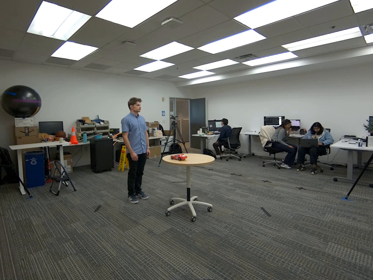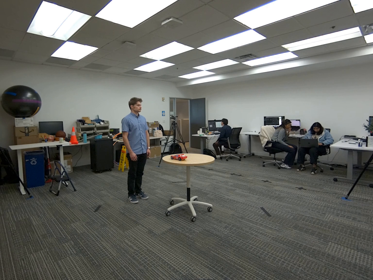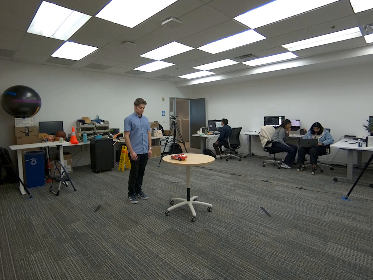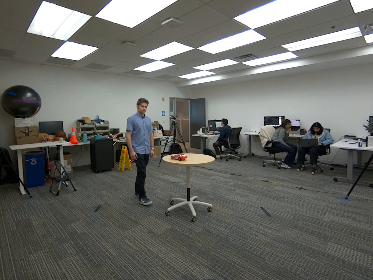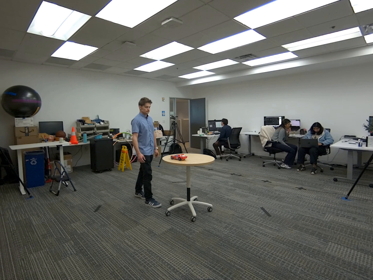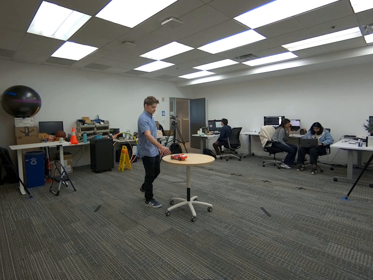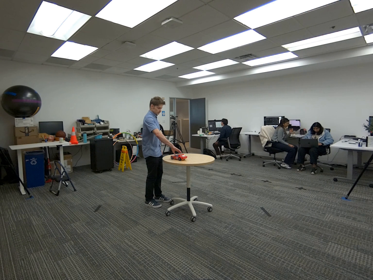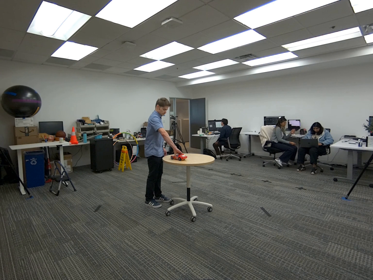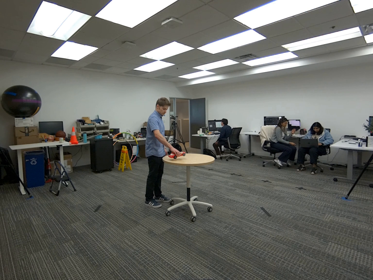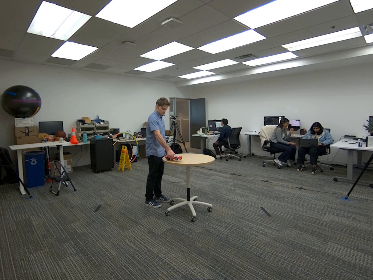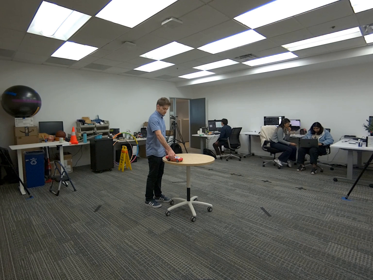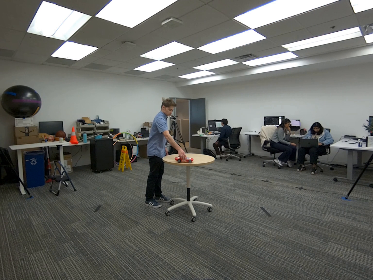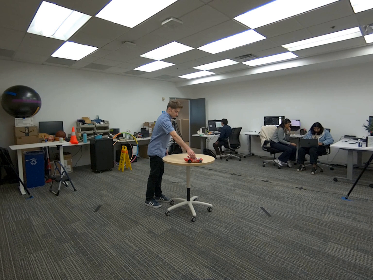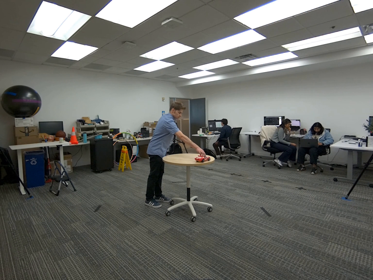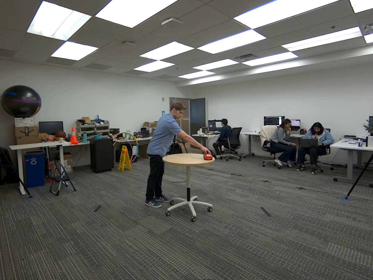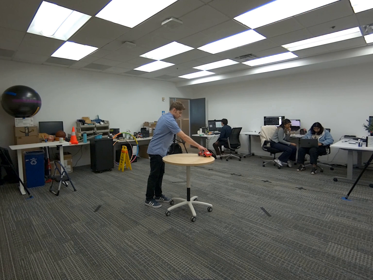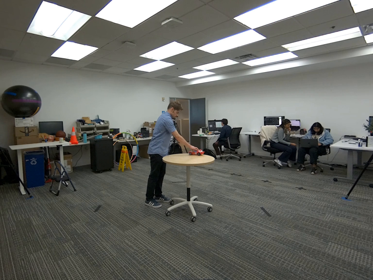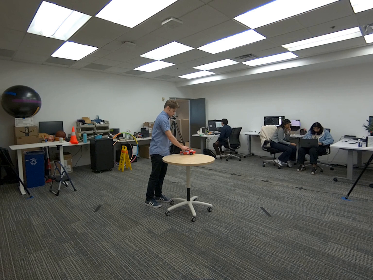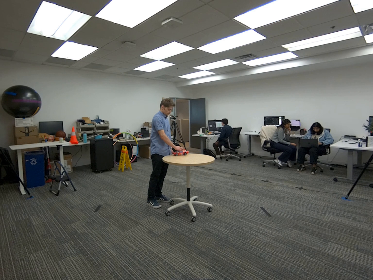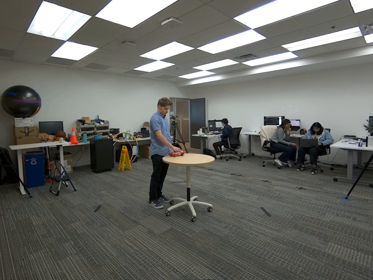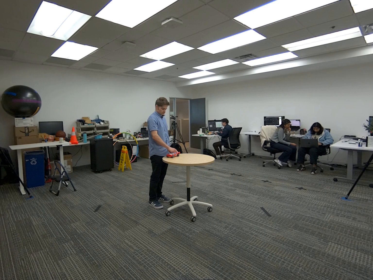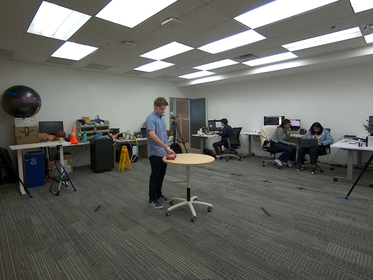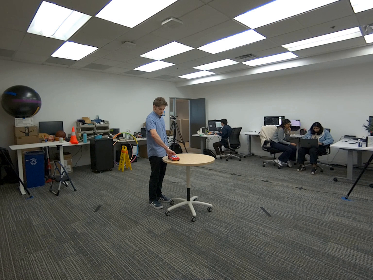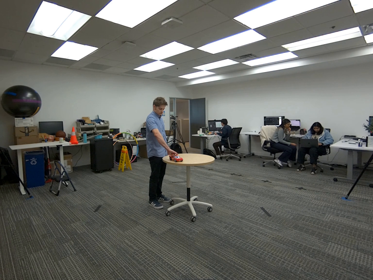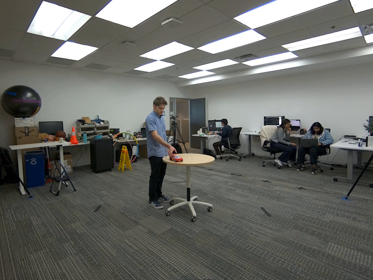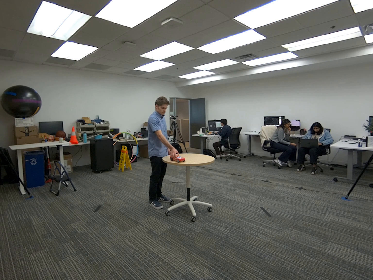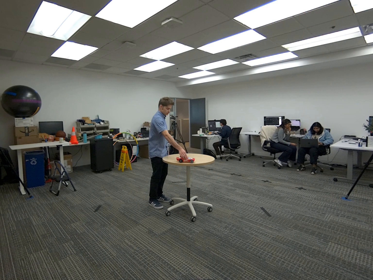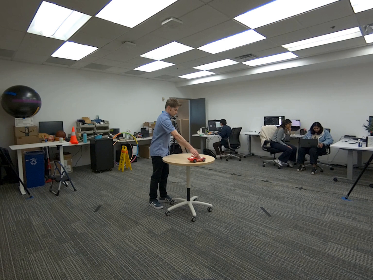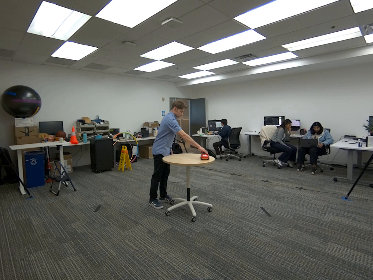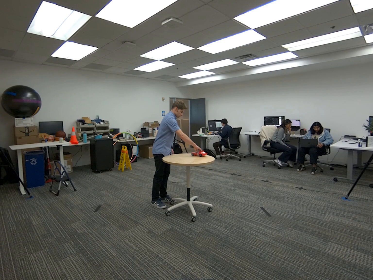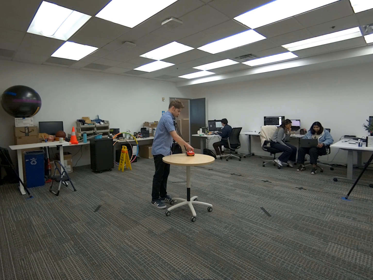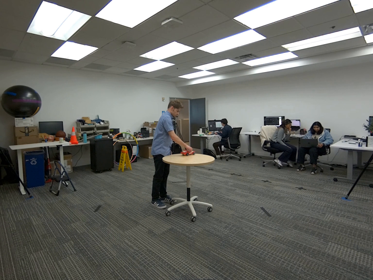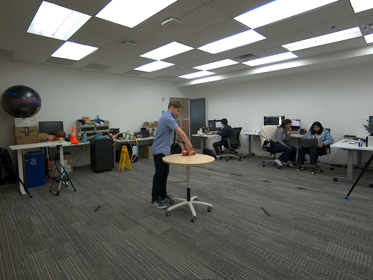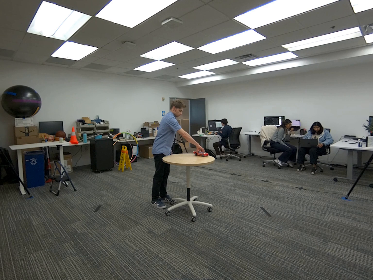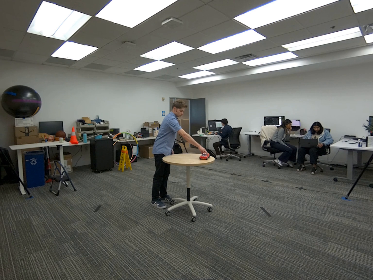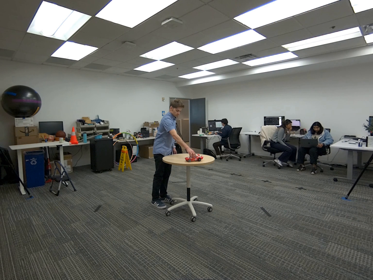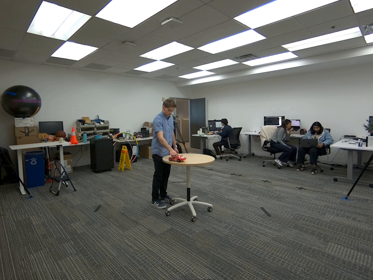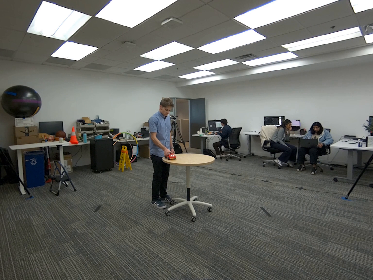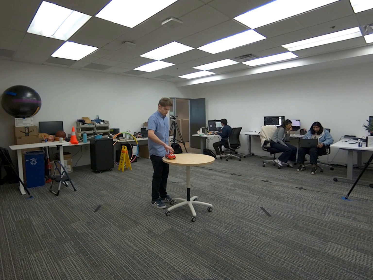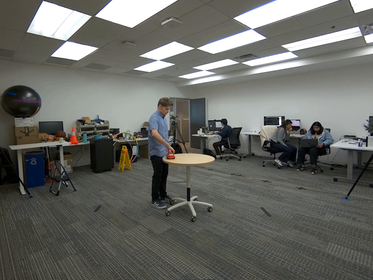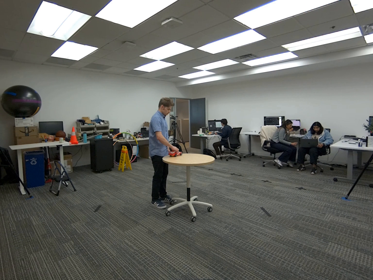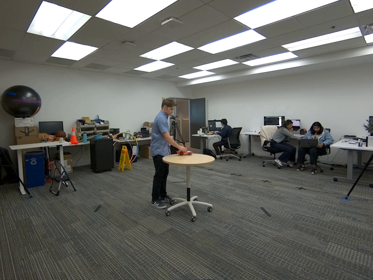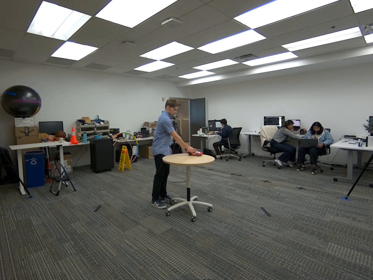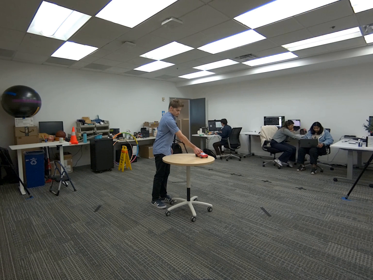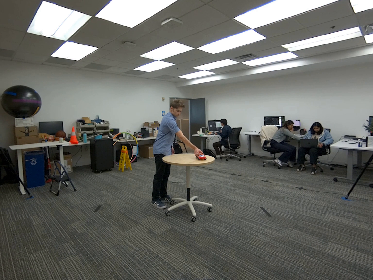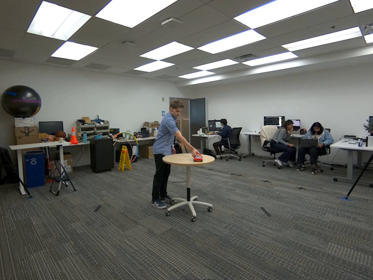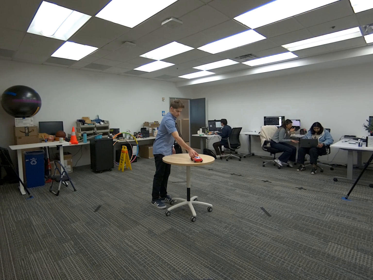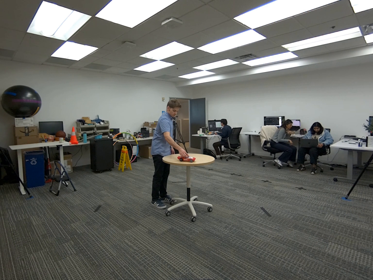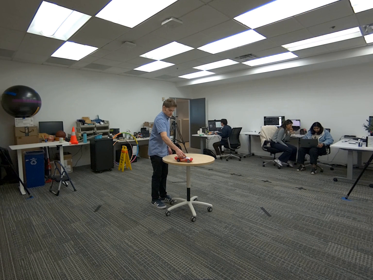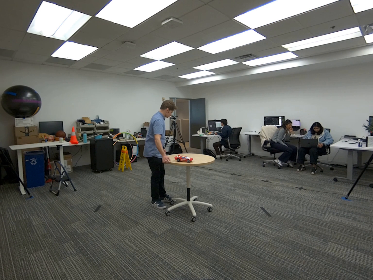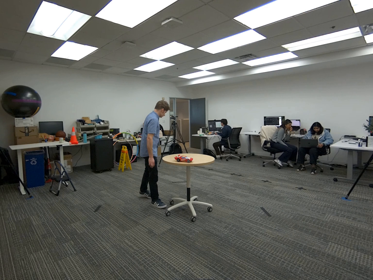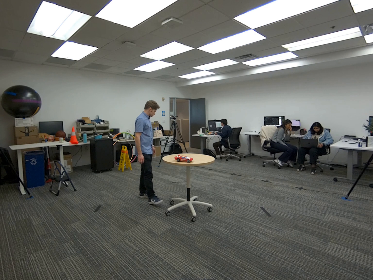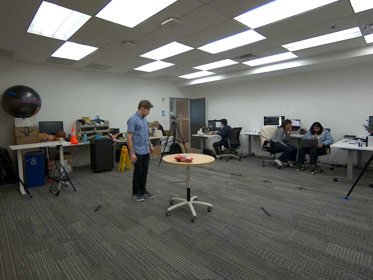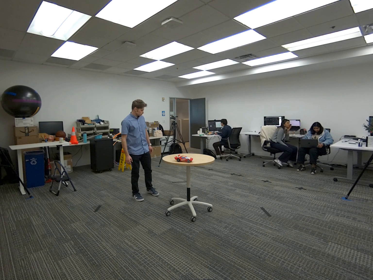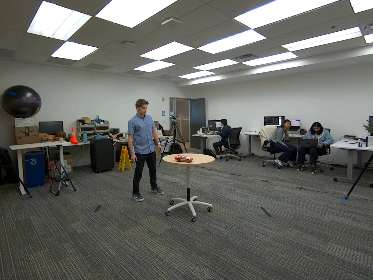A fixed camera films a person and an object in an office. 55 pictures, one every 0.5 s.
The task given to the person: Walk to the toy car on the round table, put your right hand on the toy car and roll the car around the surface of the table until finished.
